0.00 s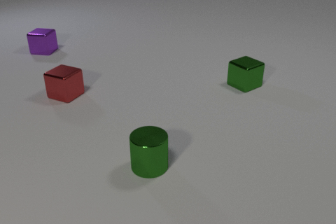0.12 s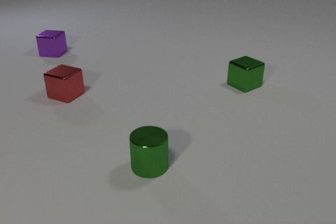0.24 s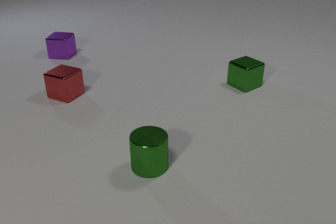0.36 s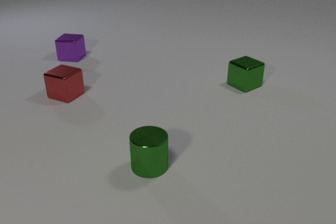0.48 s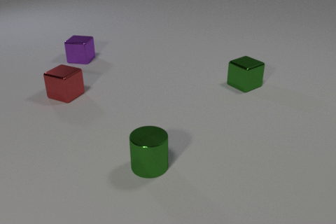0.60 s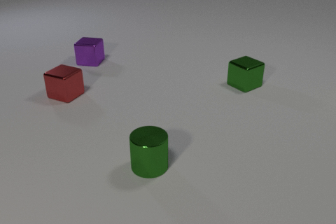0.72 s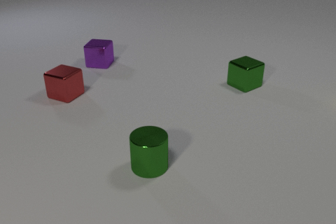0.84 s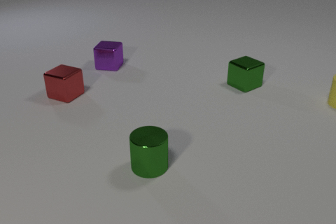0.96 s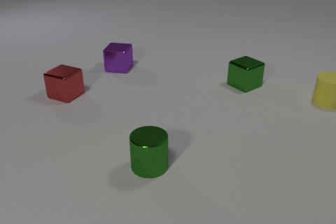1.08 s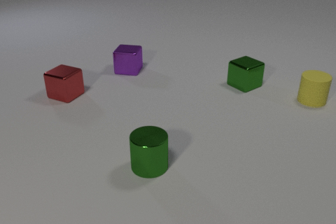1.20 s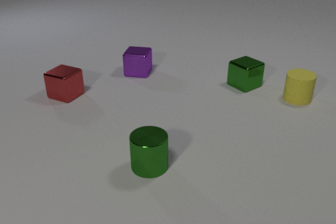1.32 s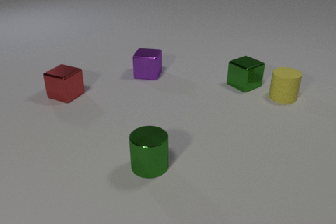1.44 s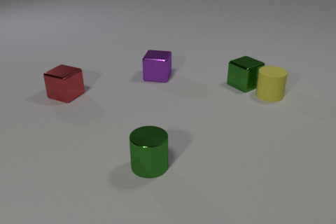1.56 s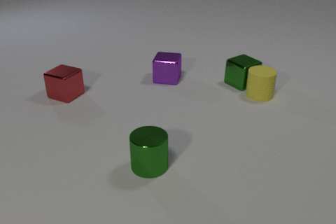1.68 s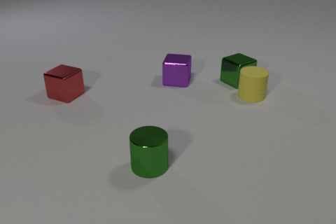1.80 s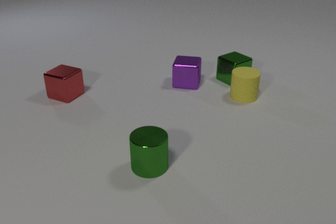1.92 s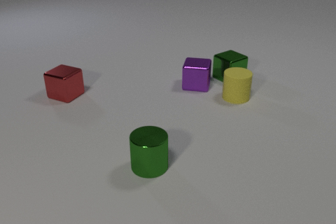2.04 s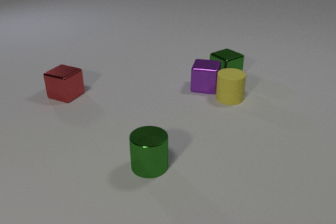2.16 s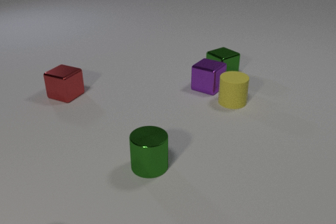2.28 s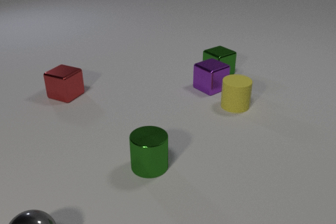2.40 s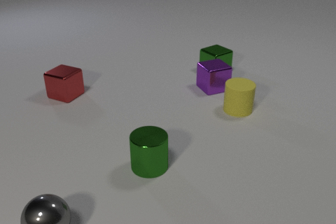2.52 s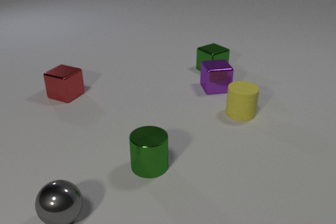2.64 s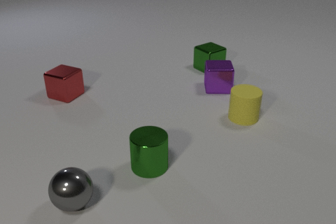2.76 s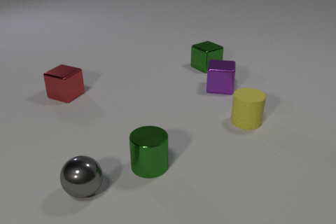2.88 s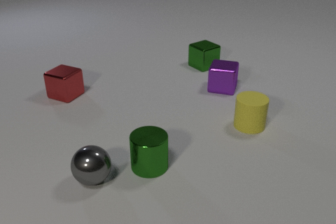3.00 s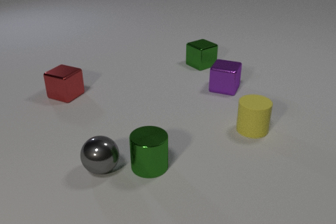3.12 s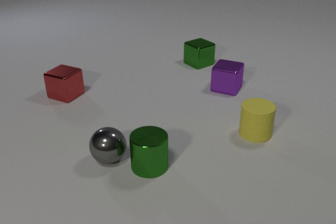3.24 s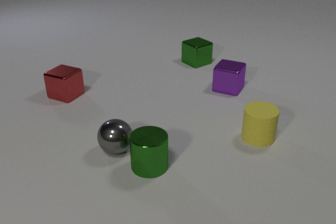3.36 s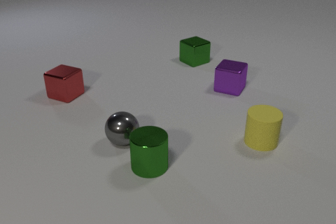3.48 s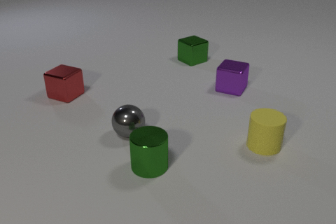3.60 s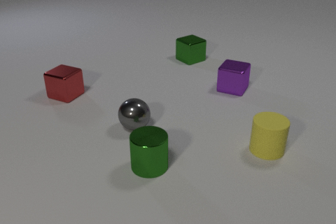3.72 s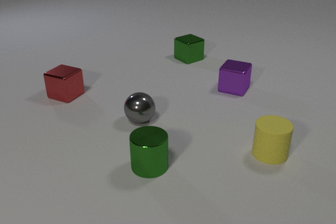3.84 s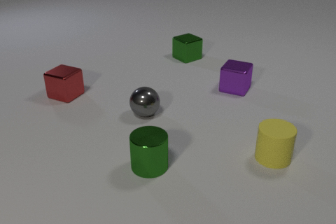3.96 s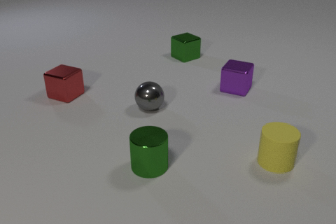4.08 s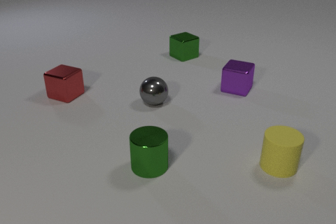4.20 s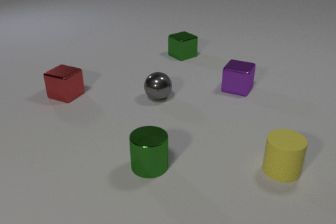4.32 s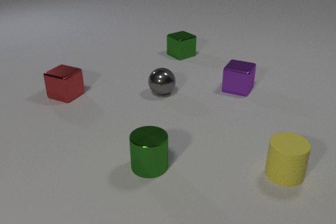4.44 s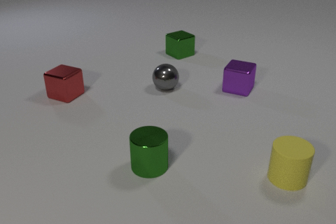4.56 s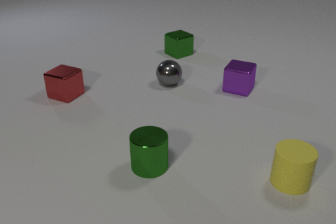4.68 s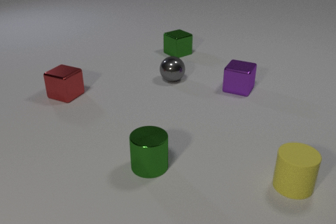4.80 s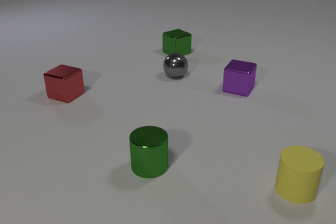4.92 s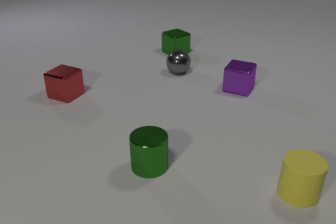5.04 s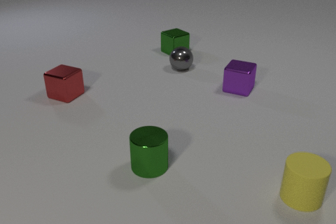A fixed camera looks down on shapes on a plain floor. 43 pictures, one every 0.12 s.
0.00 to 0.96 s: The yellow rubber cylinder comes in at the right edge, slides to the left. The purple metal cube slides to the right and toward the camera.
0.96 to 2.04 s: The yellow rubber cylinder slides to the left. The purple metal cube slides to the right and toward the camera. The green metal cube slides to the left and away from the camera. The yellow rubber cylinder and the green metal cube collide. The yellow rubber cylinder and the purple metal cube collide.
2.04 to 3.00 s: The yellow rubber cylinder slides toward the camera and to the right. The purple metal cube slides to the right, spins so that its near face slides to the left, clockwise seen from above. The gray metal sphere comes in at the bottom edge, rolls away from the camera and to the right. The green metal cube slides away from the camera and to the left.
3.00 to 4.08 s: The yellow rubber cylinder slides toward the camera and to the right. The purple metal cube slides to the right. The gray metal sphere rolls away from the camera and to the right. The green metal cube slides away from the camera and to the left.
4.08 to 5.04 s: The yellow rubber cylinder slides toward the camera and to the right. The gray metal sphere rolls away from the camera. The green metal cube slides away from the camera and to the left.
Are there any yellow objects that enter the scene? yes.
What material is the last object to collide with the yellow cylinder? metal.
What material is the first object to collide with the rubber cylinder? metal.
